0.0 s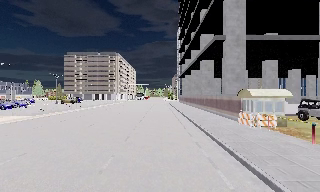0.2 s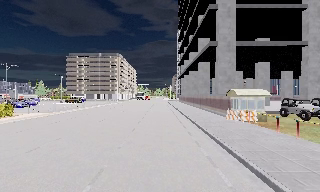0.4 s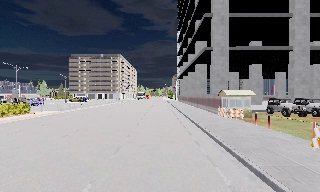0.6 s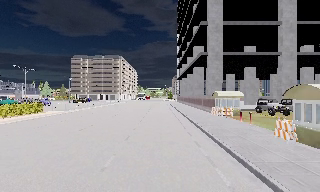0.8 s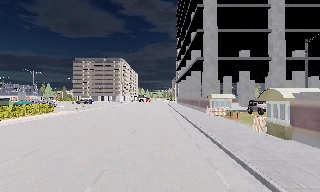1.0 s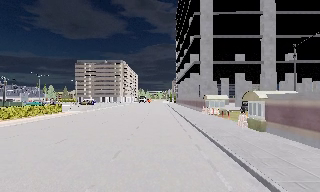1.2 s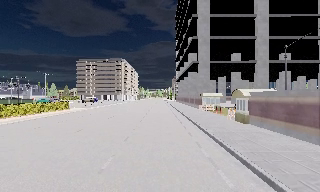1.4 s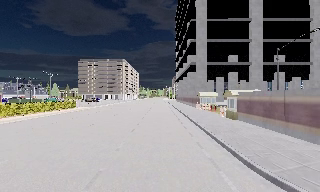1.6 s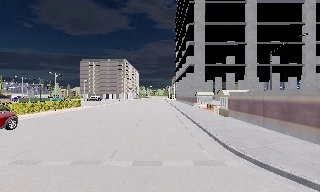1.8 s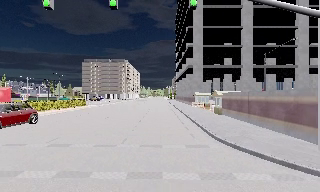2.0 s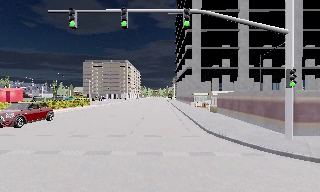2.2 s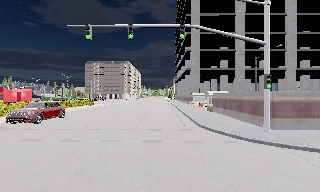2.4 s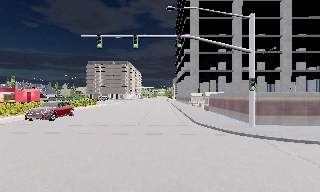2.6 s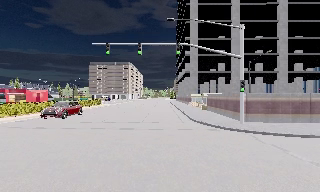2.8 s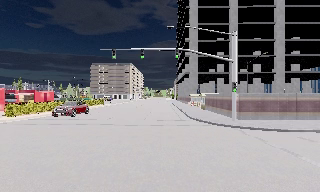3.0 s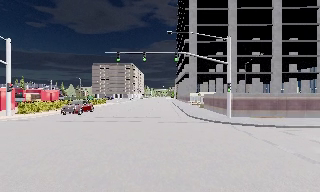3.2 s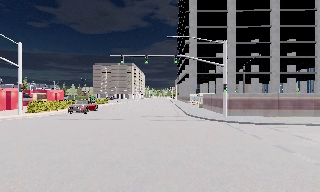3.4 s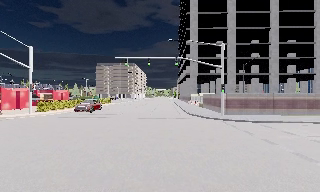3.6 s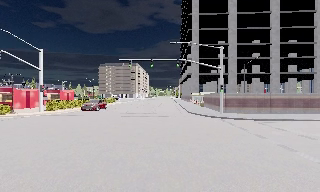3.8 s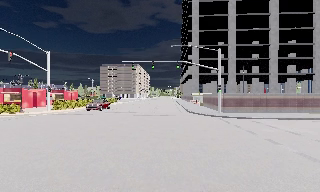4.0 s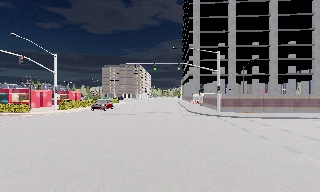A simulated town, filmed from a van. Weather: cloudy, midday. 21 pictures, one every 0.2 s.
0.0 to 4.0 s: The camera travels backward, about 30 m, so what stands in front gets smaller. It loses speed.
The film runs backward here.
